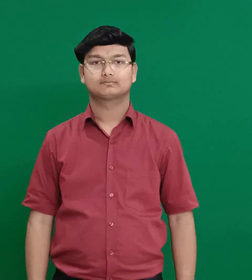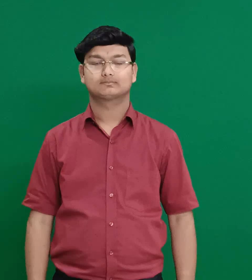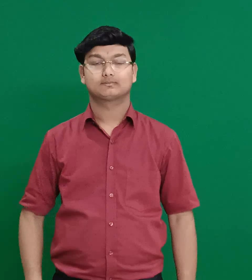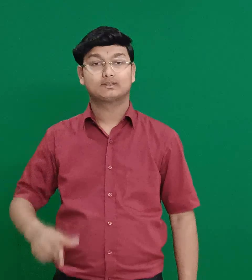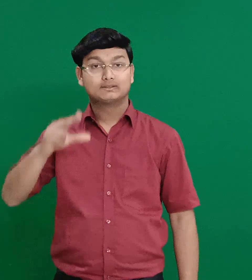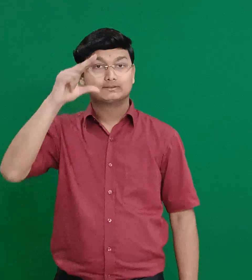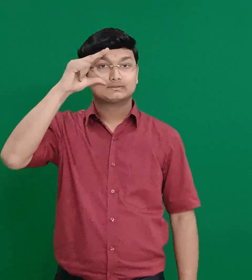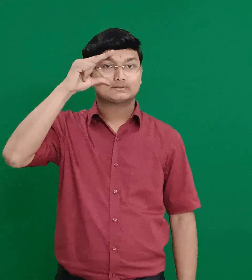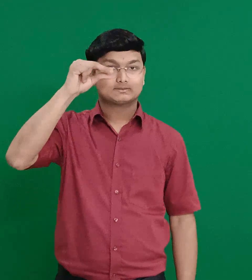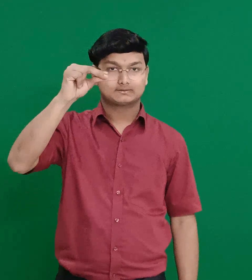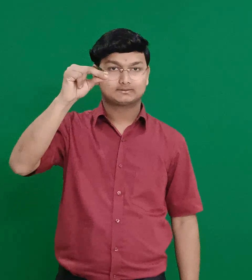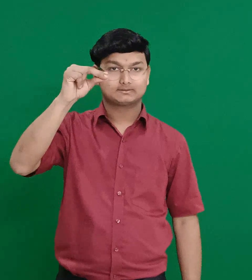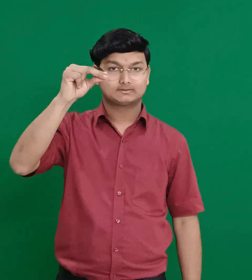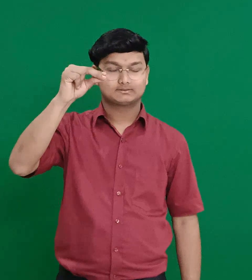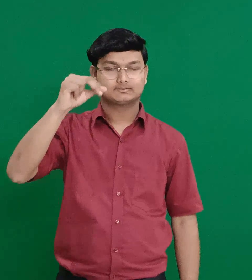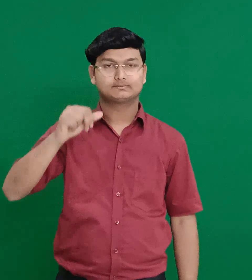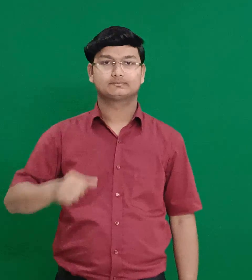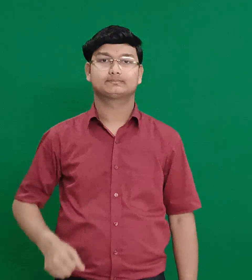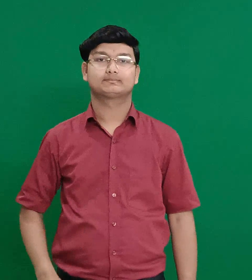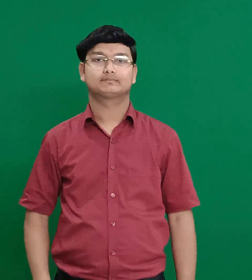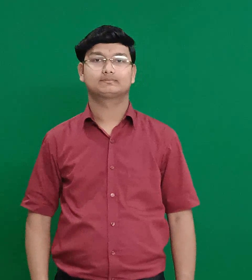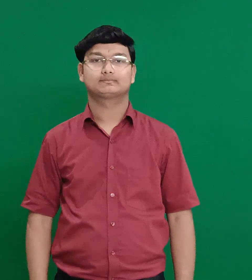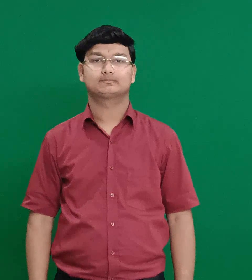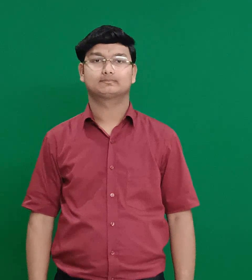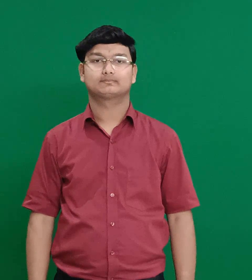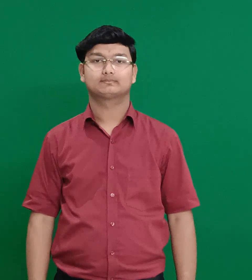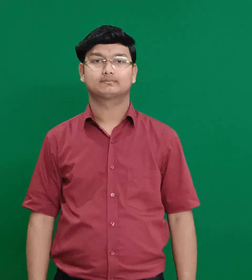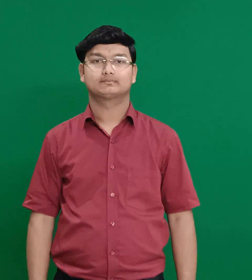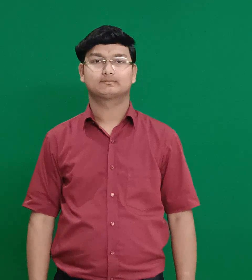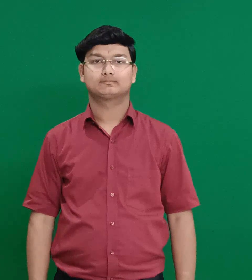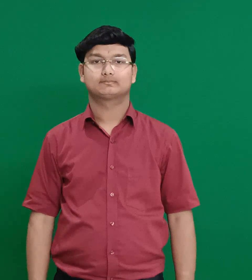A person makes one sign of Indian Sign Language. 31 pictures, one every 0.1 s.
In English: aenon
